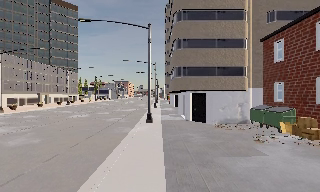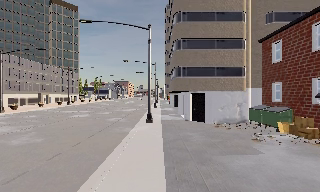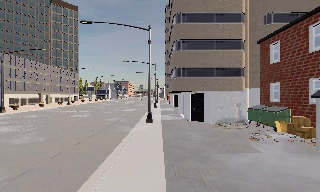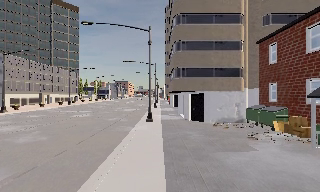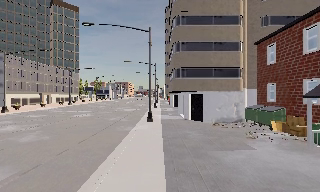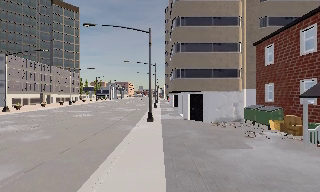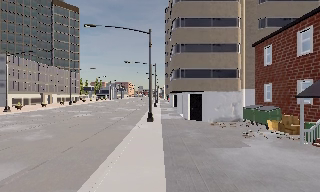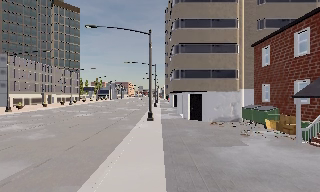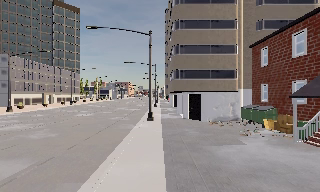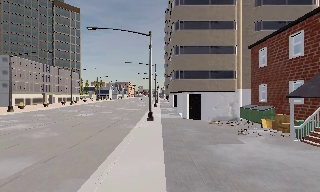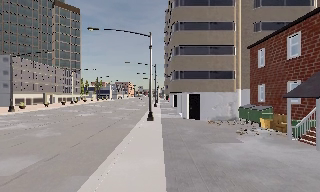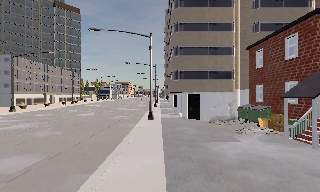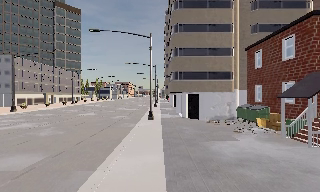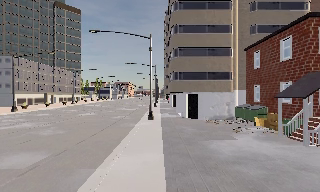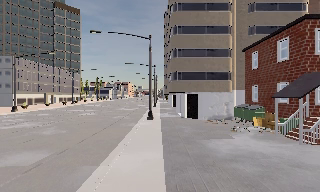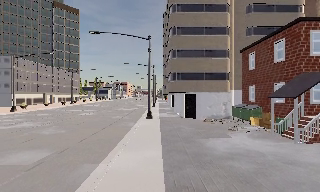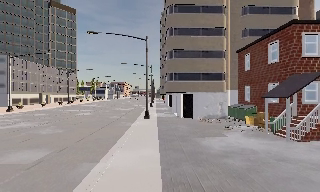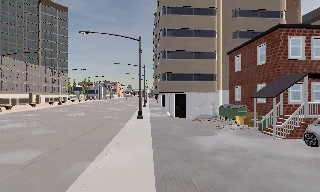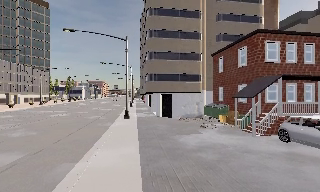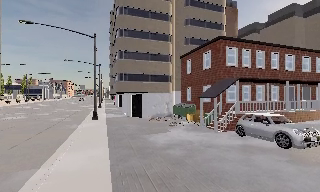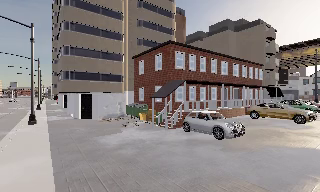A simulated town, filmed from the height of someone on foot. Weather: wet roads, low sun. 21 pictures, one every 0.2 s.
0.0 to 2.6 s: The camera travels backward, about 2.5 m, so what stands in front gets smaller.
2.6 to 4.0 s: The camera swings to its right by about 35 degrees, and the scene slides to the left. It travels backward, about 1.5 m.
The film runs backward here.
